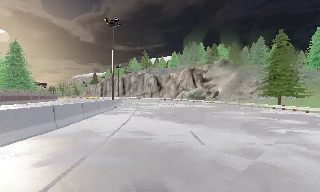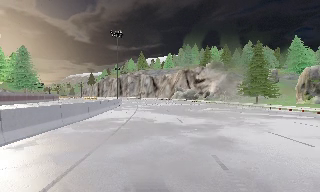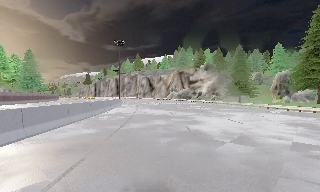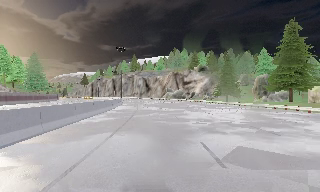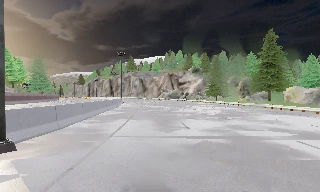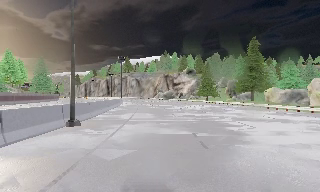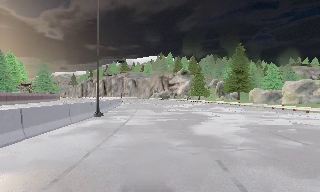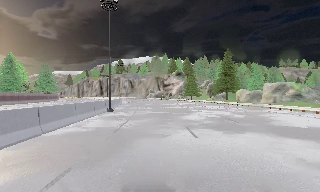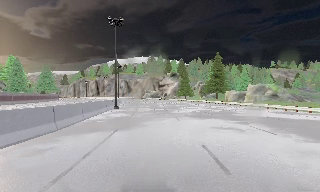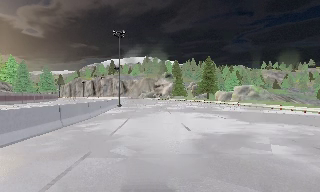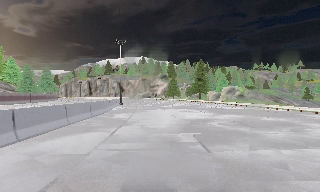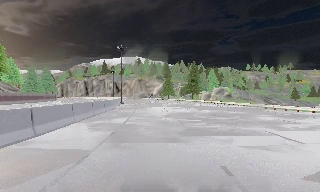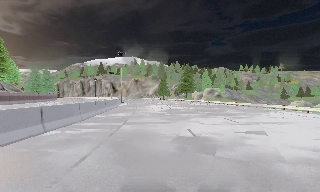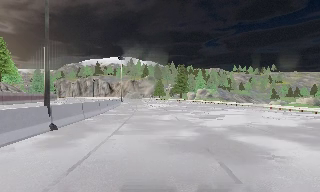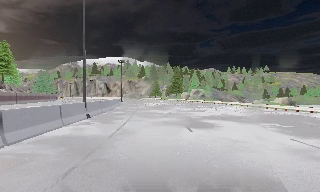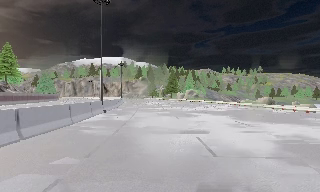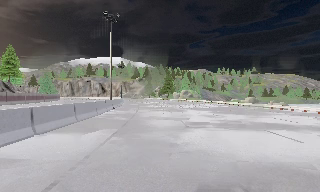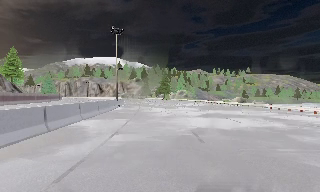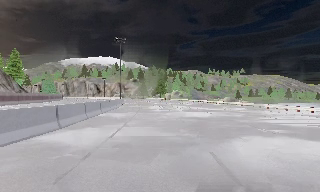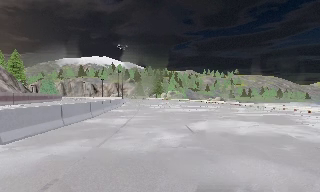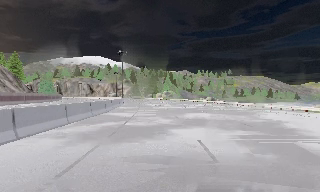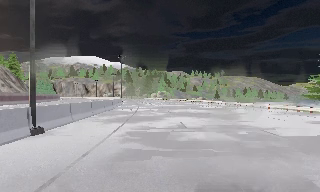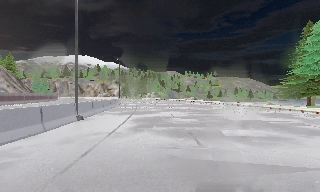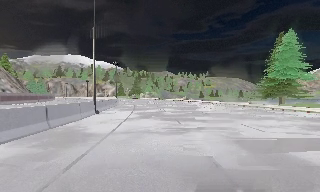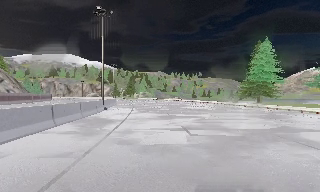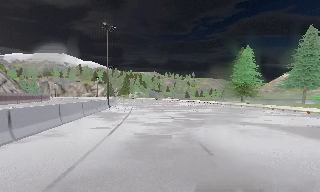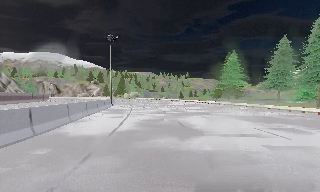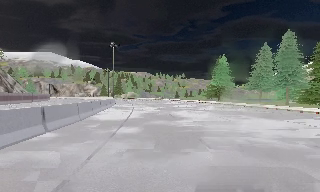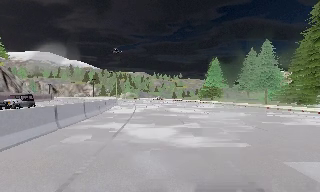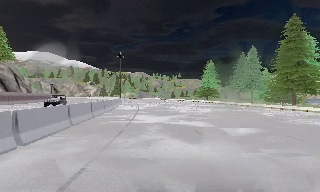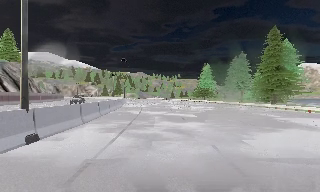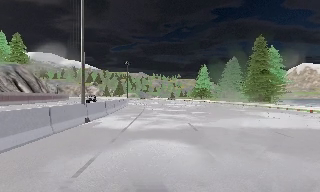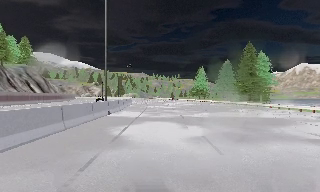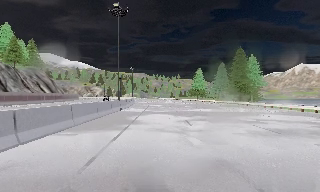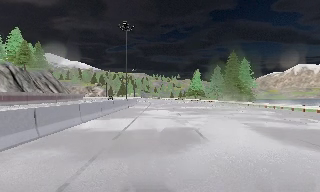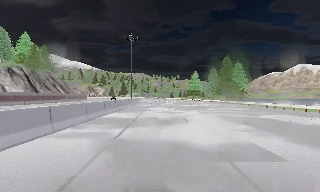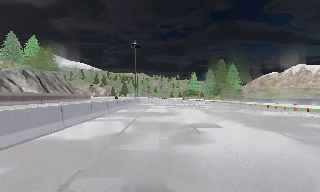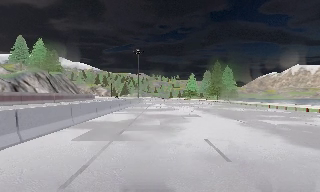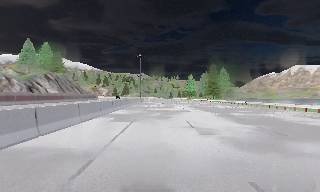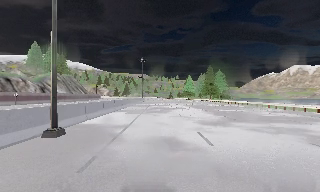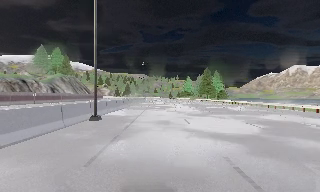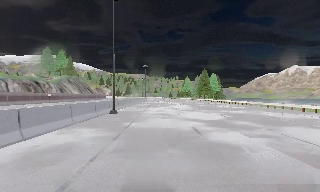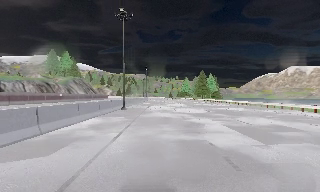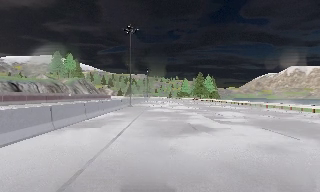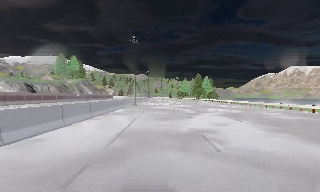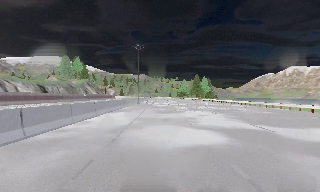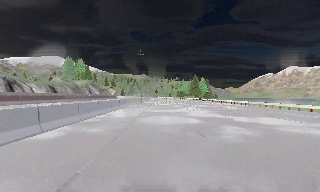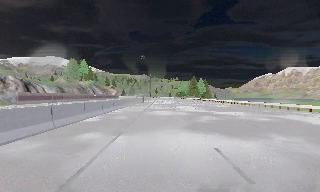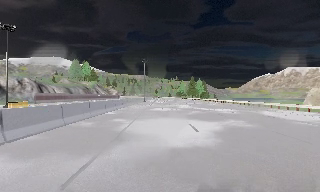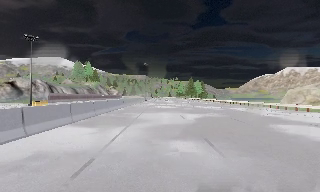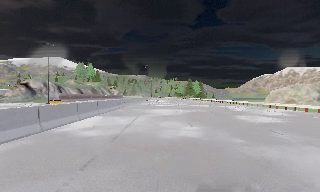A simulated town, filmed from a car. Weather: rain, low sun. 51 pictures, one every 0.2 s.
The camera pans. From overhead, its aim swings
clockwise.
The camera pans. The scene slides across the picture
to the left.
0.0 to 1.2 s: The camera travels backward, about 25 m, so what stands in front gets smaller.
1.2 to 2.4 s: The scene slides to the left, as the camera pans about 10 degrees to its right. It travels backward, about 25 m, so what stands in front gets smaller.
2.4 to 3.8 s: The camera travels backward, about 30 m, so what stands in front gets smaller.
3.8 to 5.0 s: The camera swings to its right by about 15 degrees, and the scene slides to the left. It travels backward, about 25 m, so what stands in front gets smaller.
5.0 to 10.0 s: The camera travels backward, about 105 m, so what stands in front gets smaller.
The film runs backward here.
